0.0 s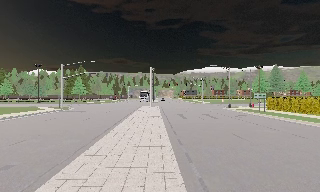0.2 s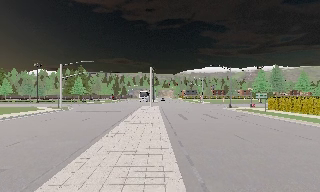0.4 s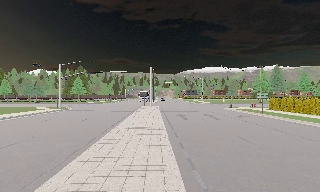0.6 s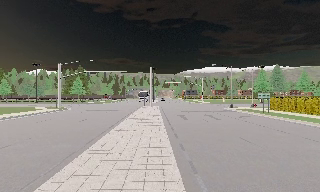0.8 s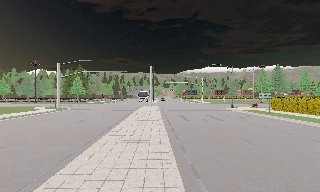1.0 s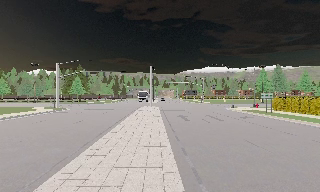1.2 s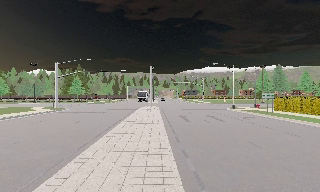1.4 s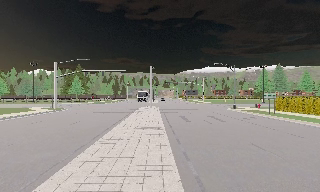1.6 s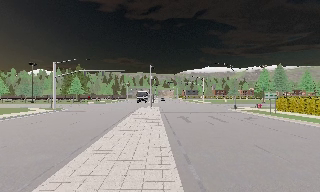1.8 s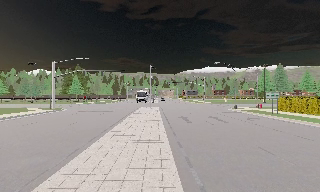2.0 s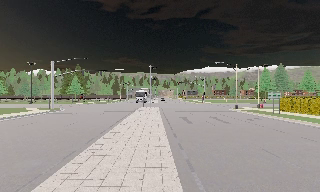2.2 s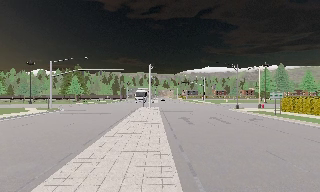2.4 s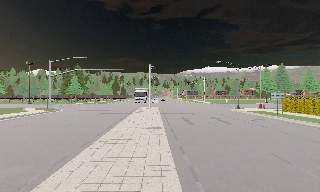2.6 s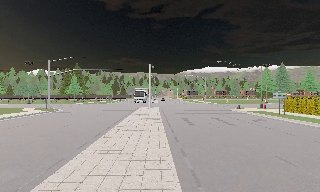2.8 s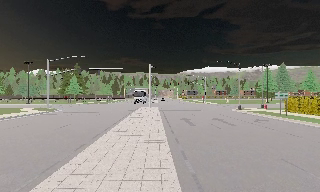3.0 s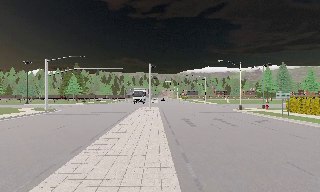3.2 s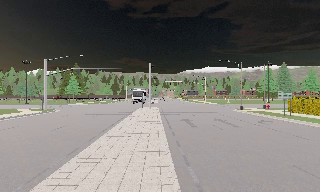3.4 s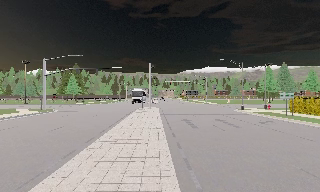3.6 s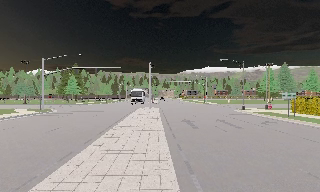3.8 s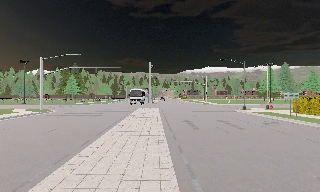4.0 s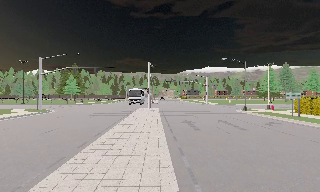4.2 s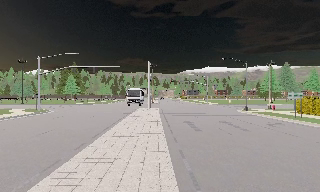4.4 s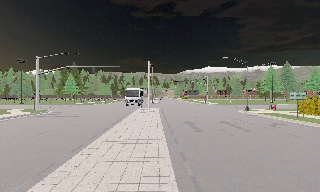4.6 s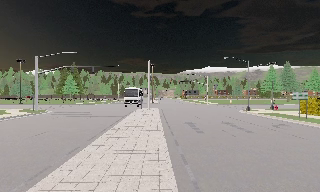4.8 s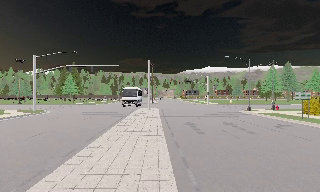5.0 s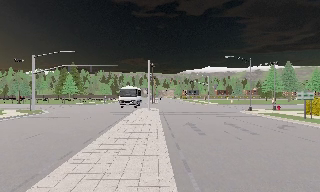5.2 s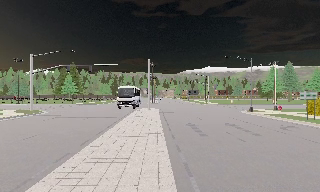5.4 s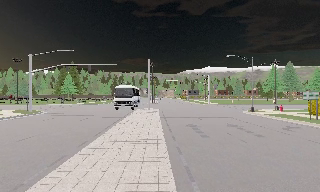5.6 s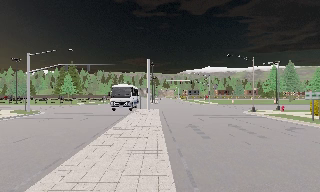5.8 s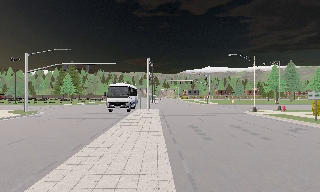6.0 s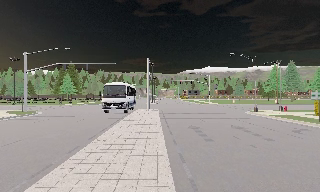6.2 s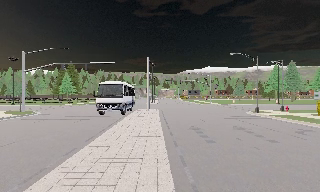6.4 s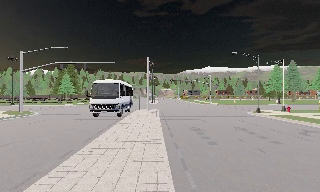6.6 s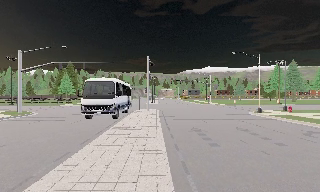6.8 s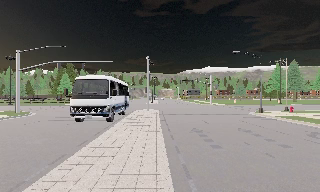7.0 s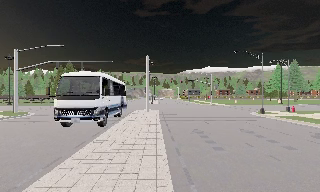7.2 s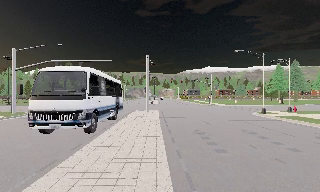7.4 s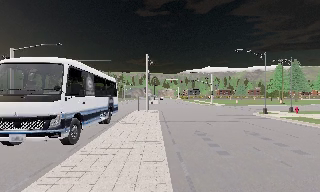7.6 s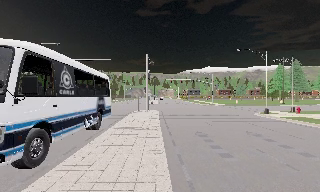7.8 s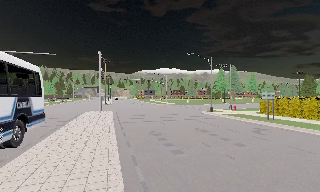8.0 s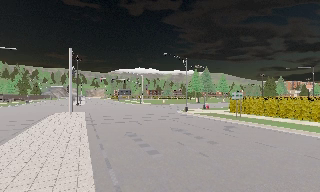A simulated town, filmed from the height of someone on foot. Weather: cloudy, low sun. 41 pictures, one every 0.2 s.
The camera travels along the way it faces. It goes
forward.
0.0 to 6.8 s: The camera travels forward, about 9 m, so what stands in front looms larger.
6.8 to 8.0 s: The scene slides to the left, as the camera pans about 25 degrees to its right. It travels forward, about 1 m, so what stands in front looms larger.
The film runs forward here.
